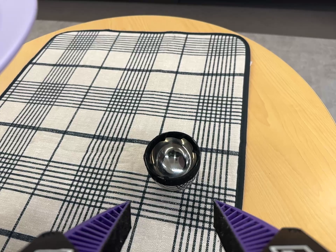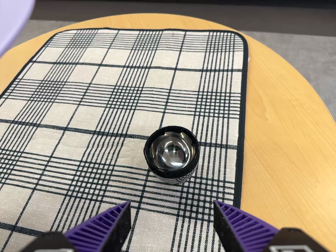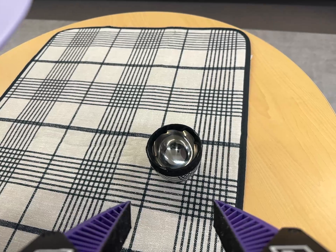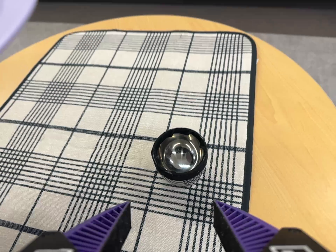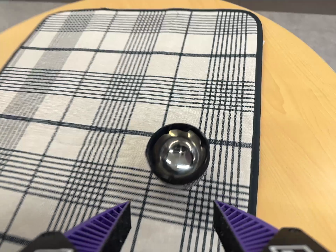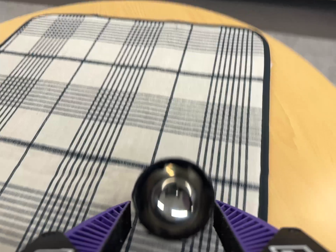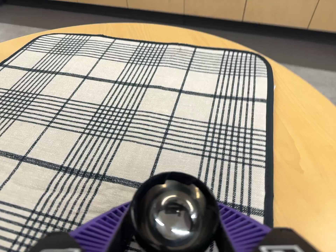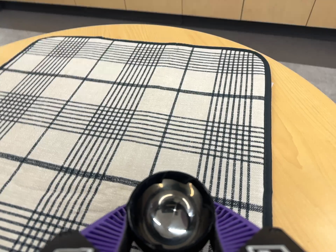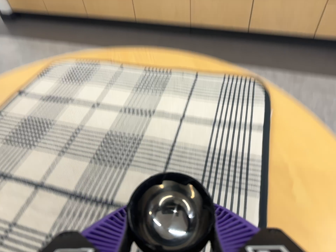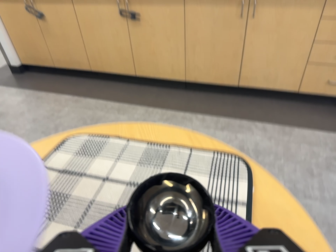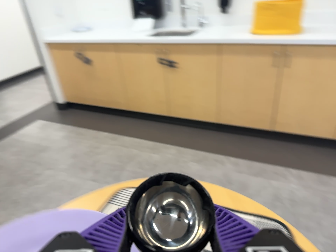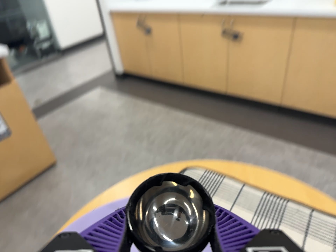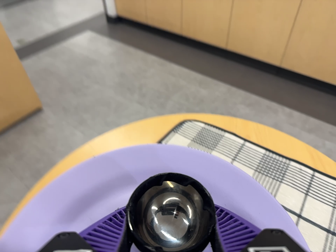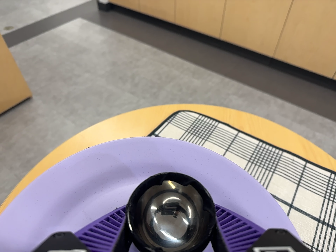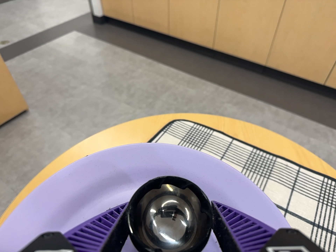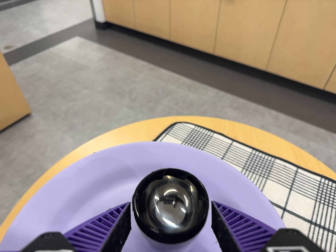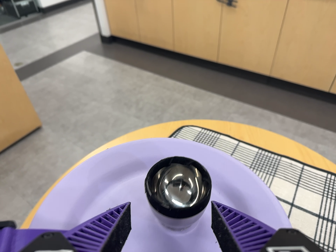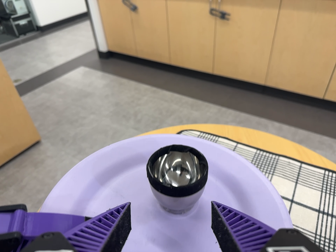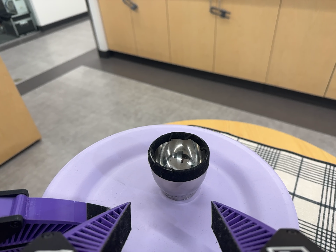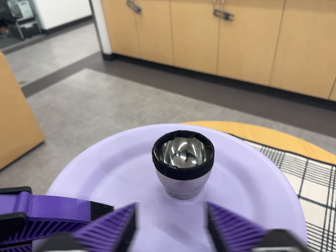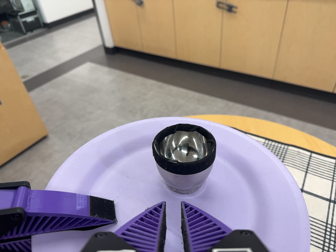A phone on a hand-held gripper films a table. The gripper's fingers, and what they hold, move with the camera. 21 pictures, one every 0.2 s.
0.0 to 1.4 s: The camera travels forward, about 10 cm, so what stands in front looms larger.
1.4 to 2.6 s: The camera pans to its left by about 15 degrees. It travels toward the top of its view, to its left and backward, about 24 cm, so close, fixed things drift downward. It rolls about its line of sight by about 15 degrees, and the scene rotates clockwise.
2.6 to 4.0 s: The camera travels toward the bottom of its view and backward, about 10 cm. Its aim tips toward the top of its view by about 10 degrees.
The film runs backward here.
